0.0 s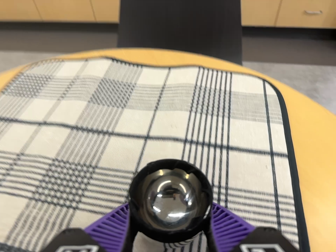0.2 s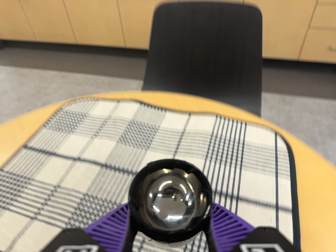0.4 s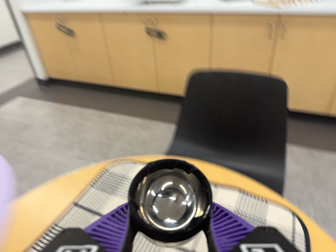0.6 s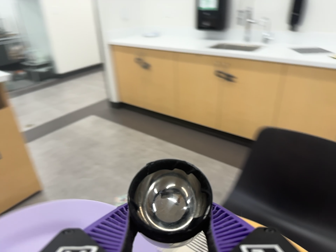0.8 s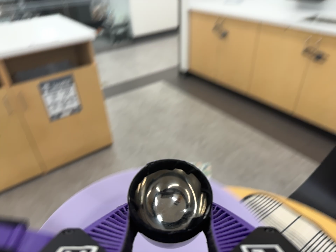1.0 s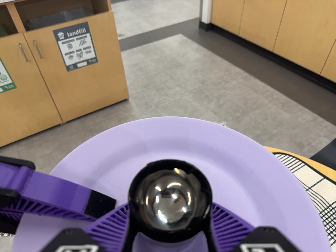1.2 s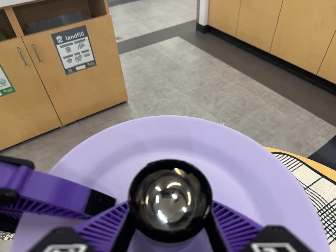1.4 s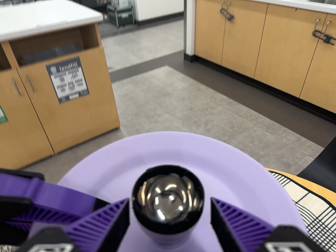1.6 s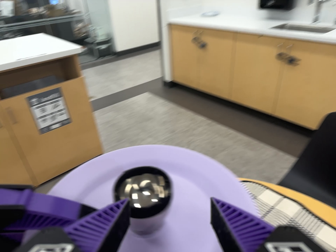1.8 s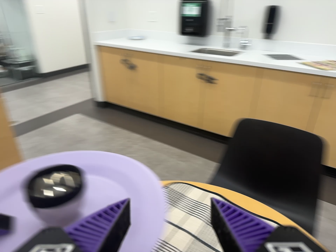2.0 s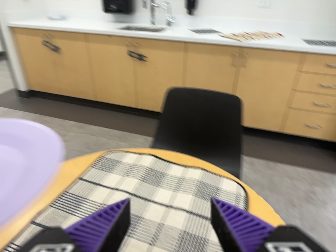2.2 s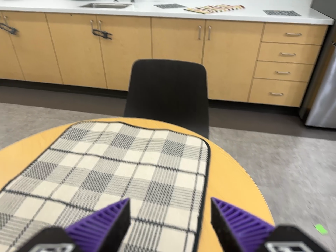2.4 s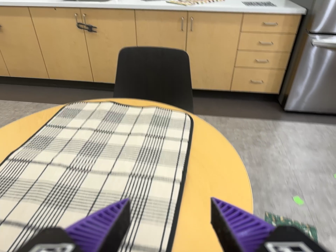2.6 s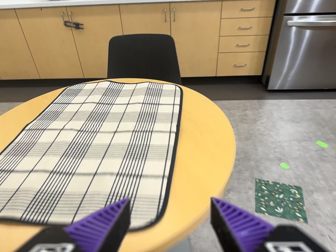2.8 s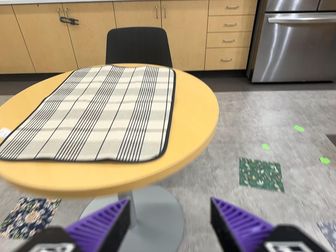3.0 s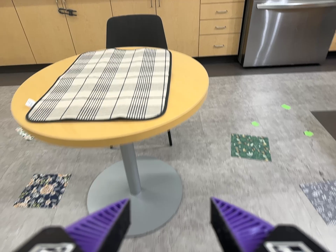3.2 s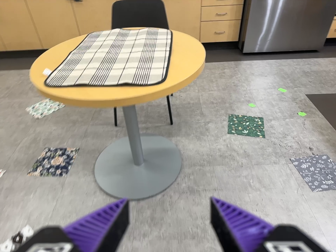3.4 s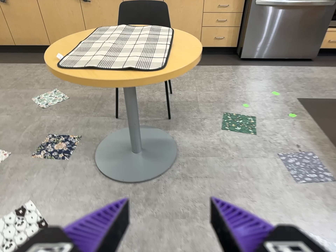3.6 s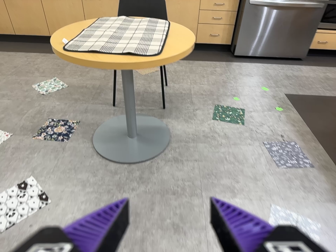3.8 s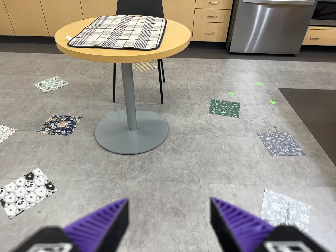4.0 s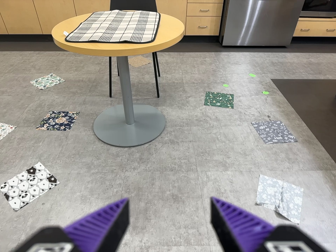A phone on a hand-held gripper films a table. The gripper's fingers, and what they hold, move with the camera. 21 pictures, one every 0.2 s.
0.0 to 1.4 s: The scene slides to the right, as the camera pans about 35 degrees to its left. It travels backward, toward the top of its view and to its left, about 32 cm. Its aim tips toward the top of its view by about 10 degrees, and the scene shifts downward. It rolls about its line of sight by about 25 degrees, and the scene rotates clockwise.
1.4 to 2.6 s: The camera pans to its right by about 45 degrees. It travels toward the bottom of its view and backward, about 50 cm, so close, fixed things drift upward. It rolls about its line of sight by about 25 degrees, and the scene rotates counterclockwise.
2.6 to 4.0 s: The camera travels backward and toward the bottom of its view, about 100 cm, so what stands in front gets smaller.
The film runs backward here.
